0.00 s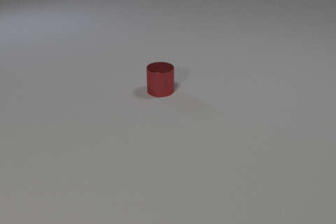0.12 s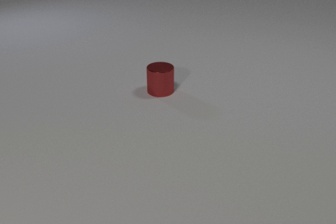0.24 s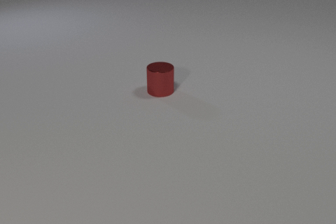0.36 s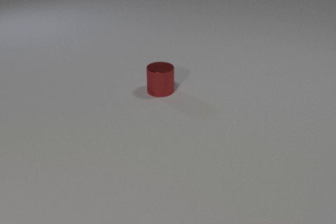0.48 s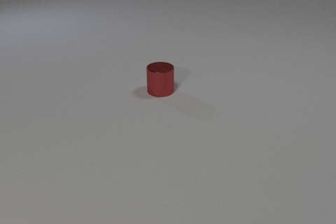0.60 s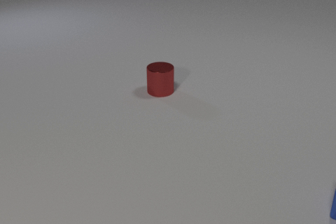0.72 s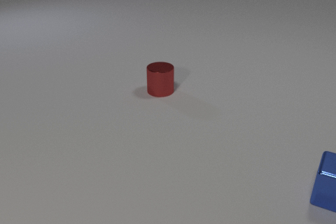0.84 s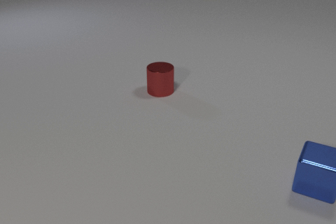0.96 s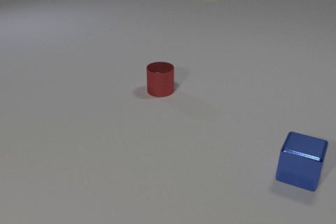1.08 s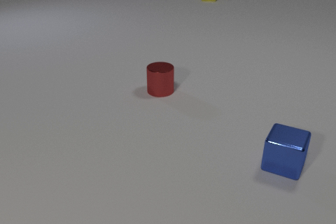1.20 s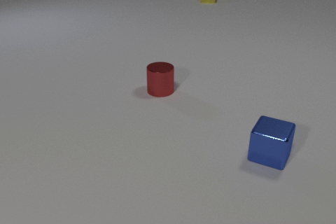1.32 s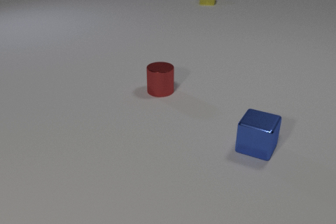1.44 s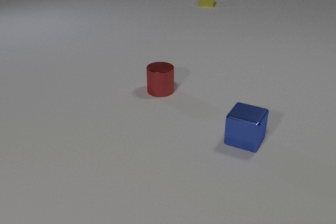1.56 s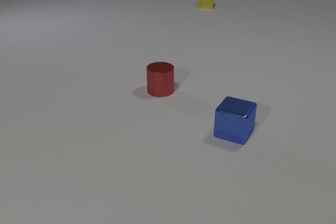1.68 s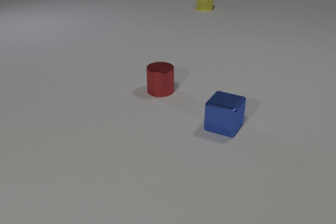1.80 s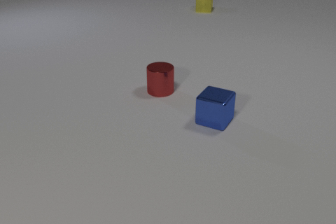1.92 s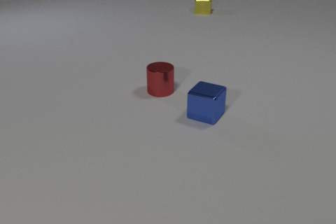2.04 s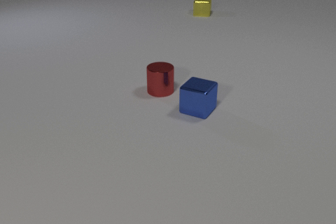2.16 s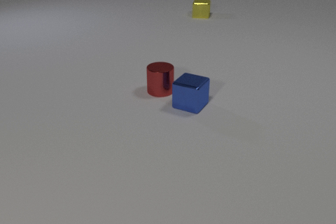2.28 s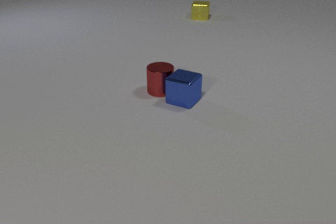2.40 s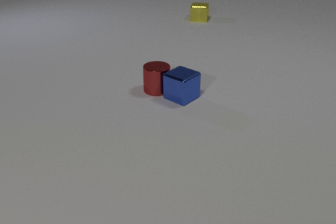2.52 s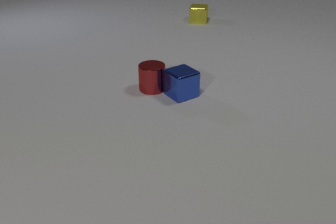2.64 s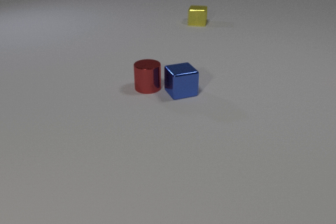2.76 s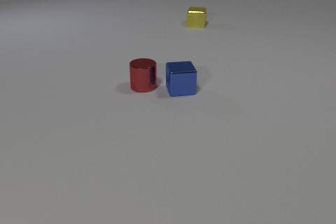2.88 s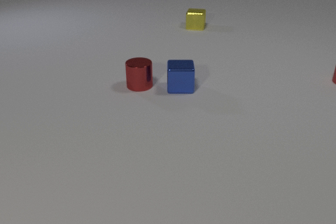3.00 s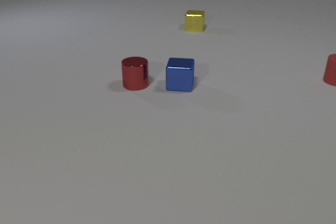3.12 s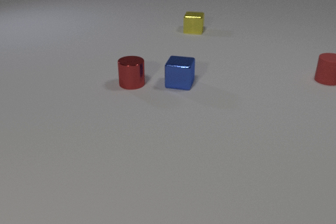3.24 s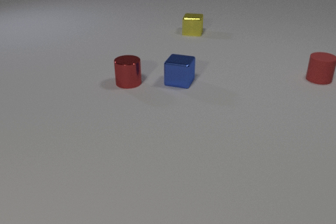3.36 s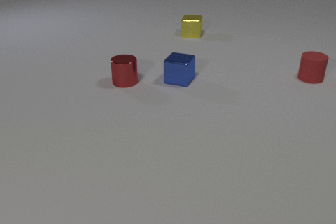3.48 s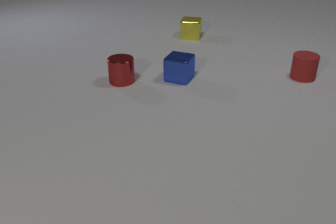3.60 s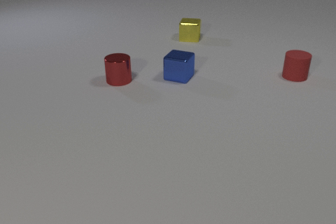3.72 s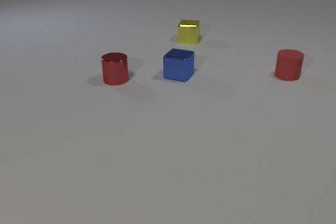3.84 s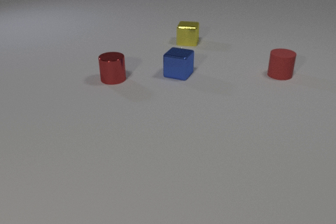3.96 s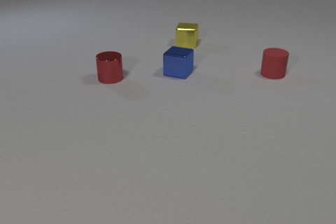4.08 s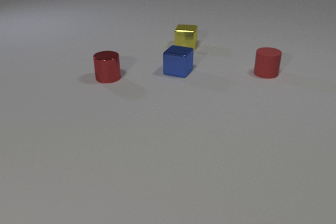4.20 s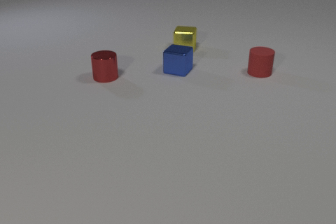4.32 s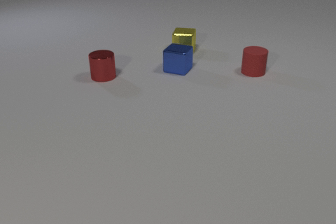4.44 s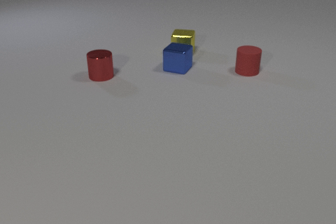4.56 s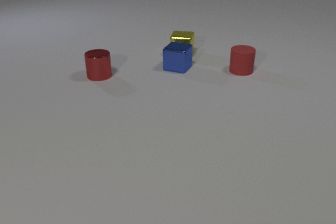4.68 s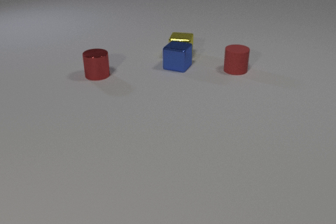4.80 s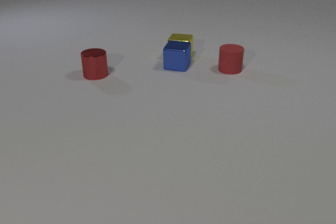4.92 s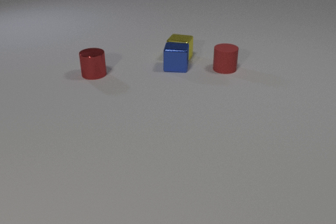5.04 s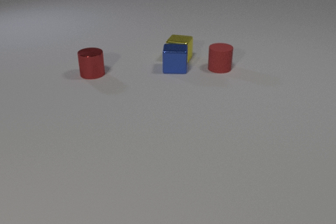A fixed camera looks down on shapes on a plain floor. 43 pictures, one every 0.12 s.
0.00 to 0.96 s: The blue metal cube comes in at the right edge, slides to the left and away from the camera. The yellow metal cube comes in at the top edge, slides toward the camera.
0.96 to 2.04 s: The blue metal cube slides to the left and away from the camera. The yellow metal cube slides toward the camera.
2.04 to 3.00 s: The blue metal cube slides away from the camera, spins so that its near face slides to the left, clockwise seen from above. The red metal cylinder slides to the left and away from the camera. The yellow metal cube slides toward the camera. The red rubber cylinder comes in at the right edge, slides to the left. The blue metal cube and the red metal cylinder collide.
3.00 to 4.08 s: The blue metal cube slides away from the camera. The red metal cylinder slides to the left and away from the camera. The yellow metal cube slides toward the camera. The red rubber cylinder slides to the left.
4.08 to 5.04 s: The blue metal cube slides away from the camera, spins counterclockwise seen from above by about 15 degrees, its near face sliding to the right. The red metal cylinder slides to the left and away from the camera. The yellow metal cube slides toward the camera. The red rubber cylinder slides to the left. The blue metal cube and the yellow metal cube collide.
What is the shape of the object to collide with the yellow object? cube.
What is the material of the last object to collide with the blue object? metal.
How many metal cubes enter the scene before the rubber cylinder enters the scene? 2.
